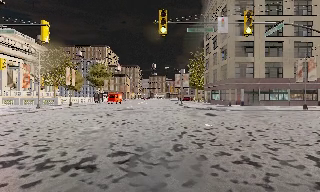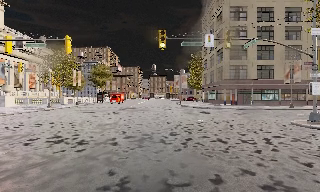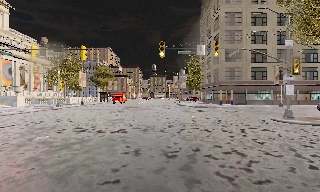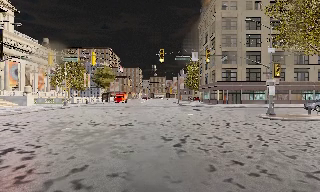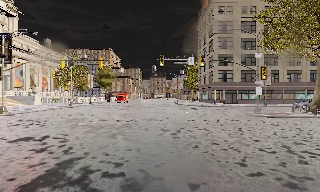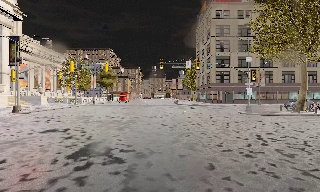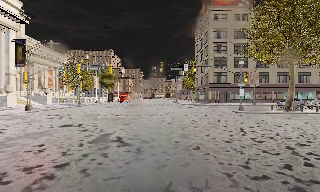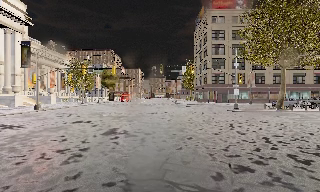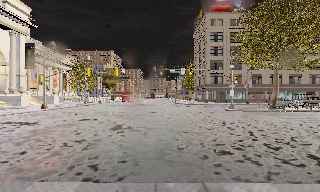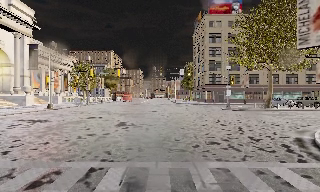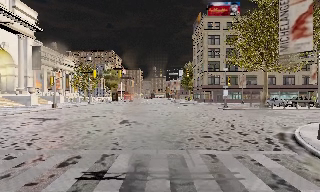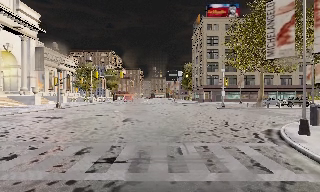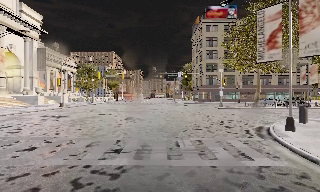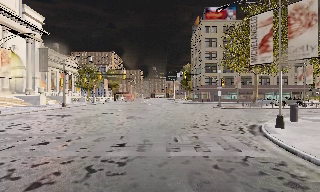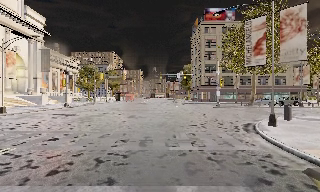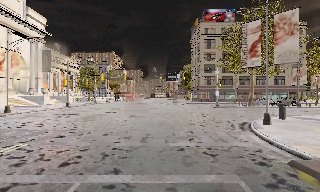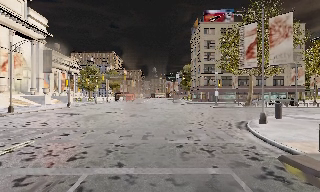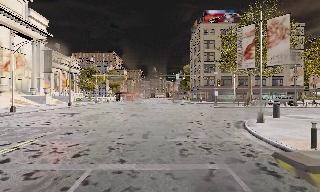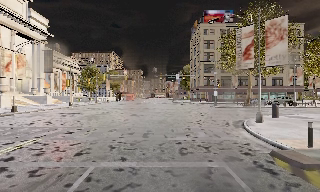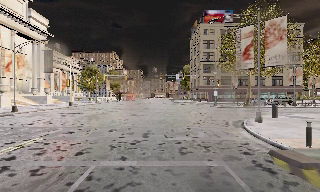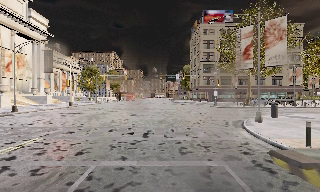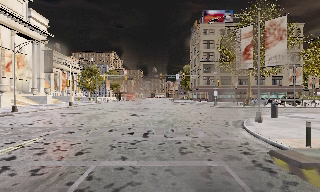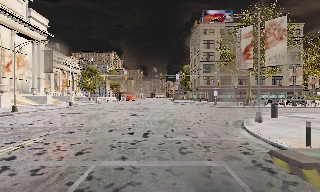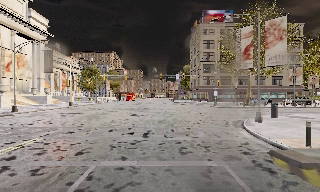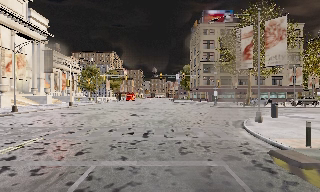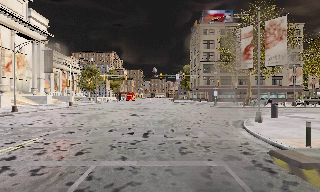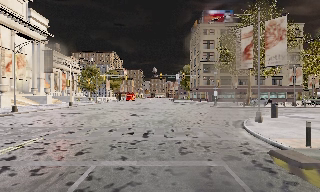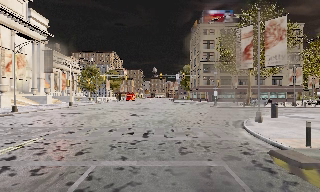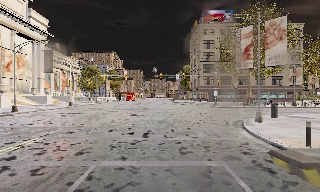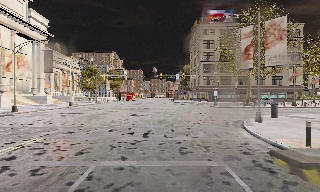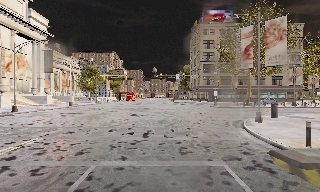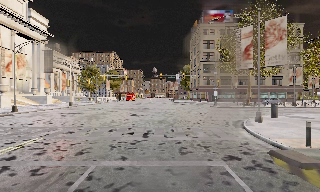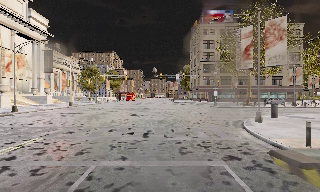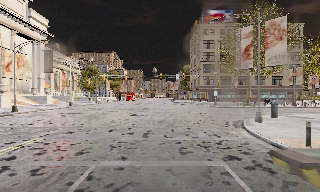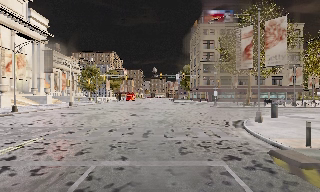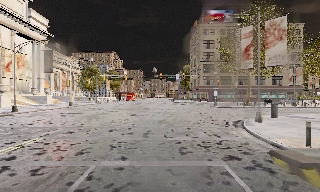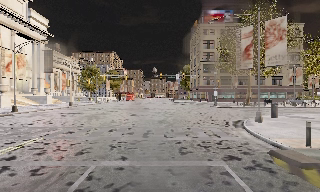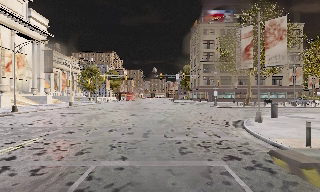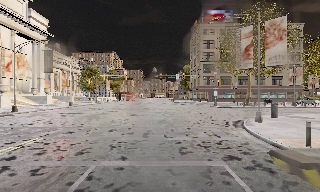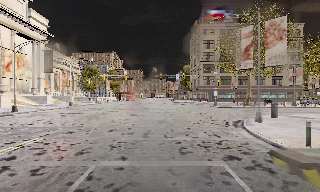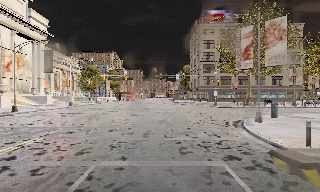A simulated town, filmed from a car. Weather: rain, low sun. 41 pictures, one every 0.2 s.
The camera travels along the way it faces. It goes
backward.
0.0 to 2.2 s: The camera travels backward, about 16 m, so what stands in front gets smaller. It loses speed.
2.2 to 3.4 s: The camera travels backward, about 3 m, so what stands in front gets smaller. It loses speed.
3.4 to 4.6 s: The camera shifts only a little, or ends up much as it began.
4.6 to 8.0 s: The camera keeps its place and its aim.
The film runs backward here.
